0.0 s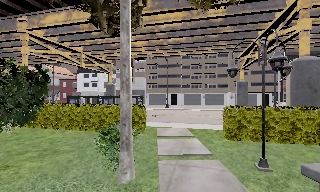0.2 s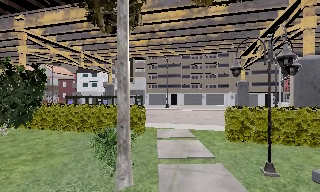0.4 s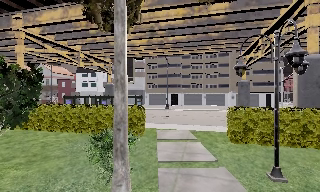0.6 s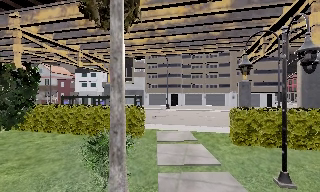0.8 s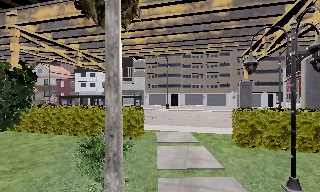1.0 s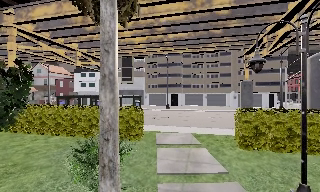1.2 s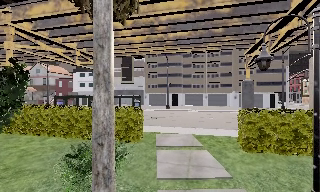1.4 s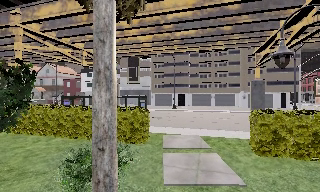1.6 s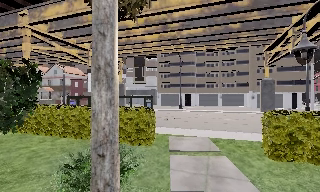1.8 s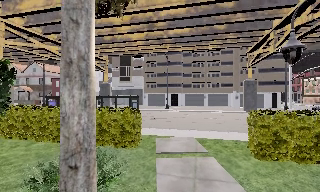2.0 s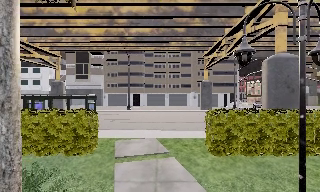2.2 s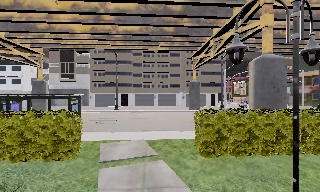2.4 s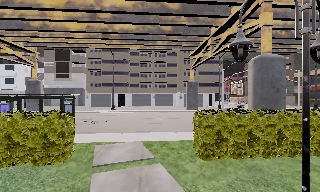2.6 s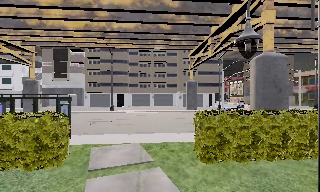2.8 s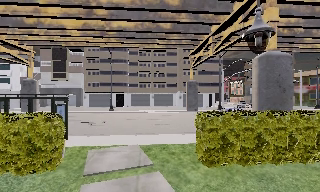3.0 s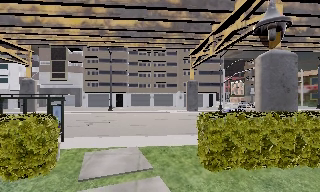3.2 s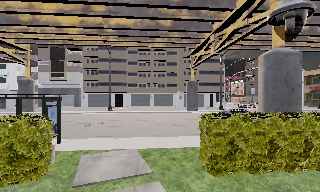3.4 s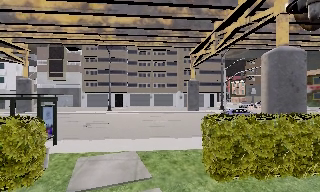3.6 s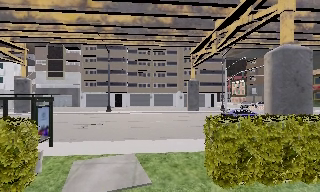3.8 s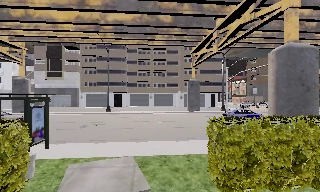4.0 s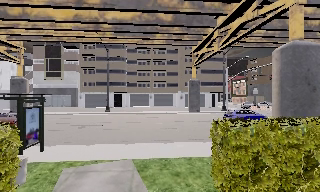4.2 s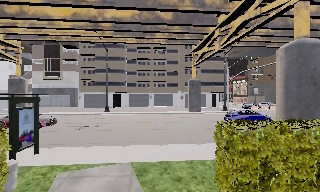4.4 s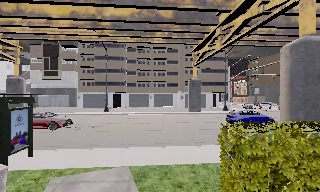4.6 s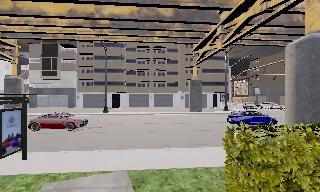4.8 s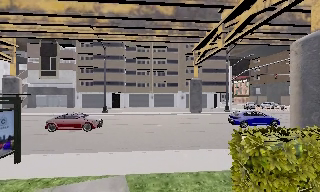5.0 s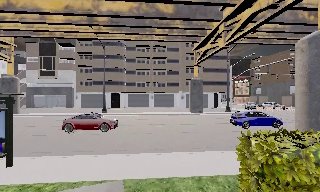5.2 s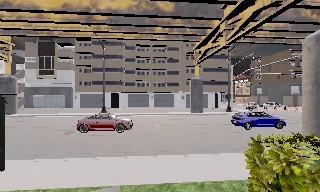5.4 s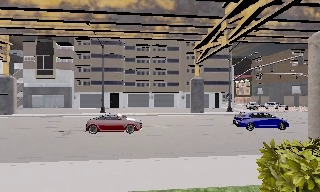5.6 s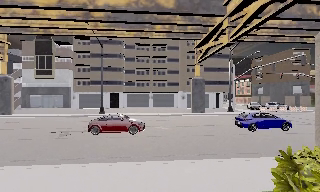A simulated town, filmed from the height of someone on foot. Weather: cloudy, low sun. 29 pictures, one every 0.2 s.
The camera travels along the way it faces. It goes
forward.
0.0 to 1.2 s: The camera travels forward, about 2 m, so what stands in front looms larger.
1.2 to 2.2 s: The scene slides to the left, as the camera pans about 20 degrees to its right. It travels forward, about 1.5 m, so what stands in front looms larger.
2.2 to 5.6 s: The camera travels forward, about 5 m, so what stands in front looms larger.
The film runs forward here.
